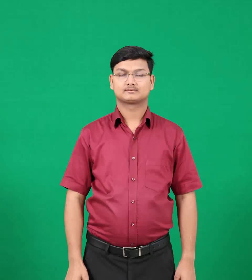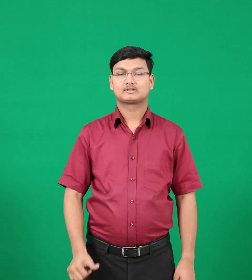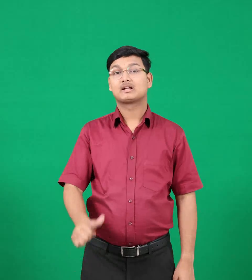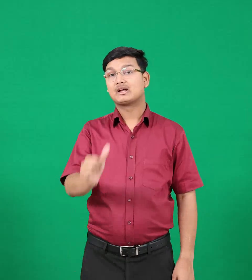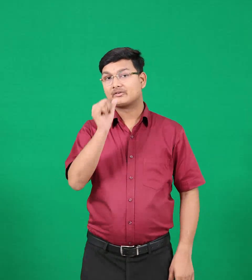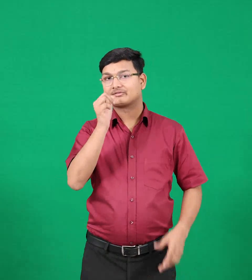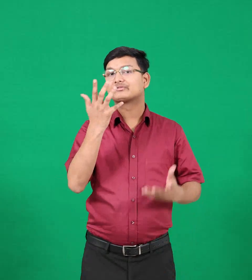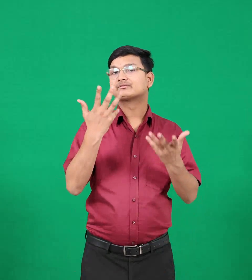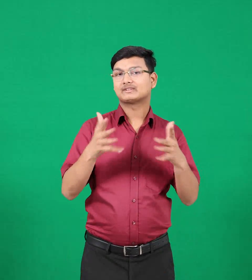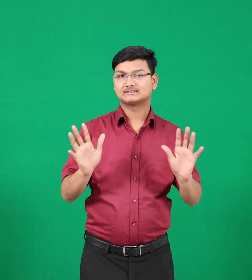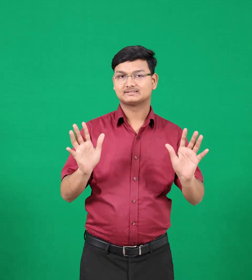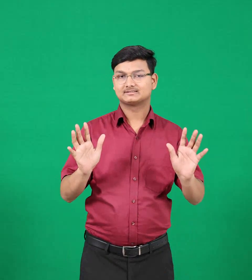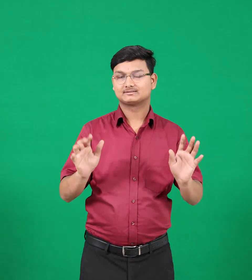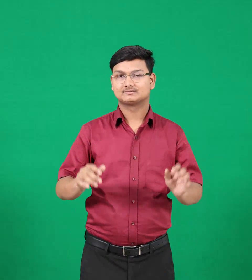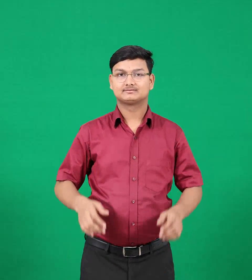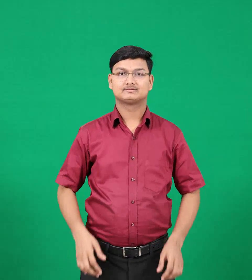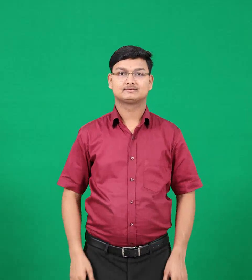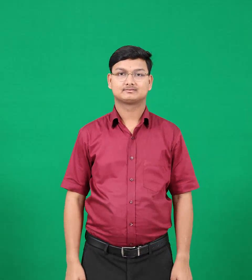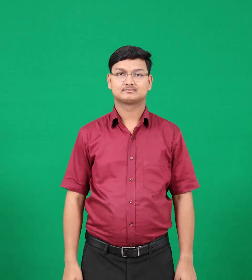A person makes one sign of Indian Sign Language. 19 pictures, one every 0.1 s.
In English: drunk
